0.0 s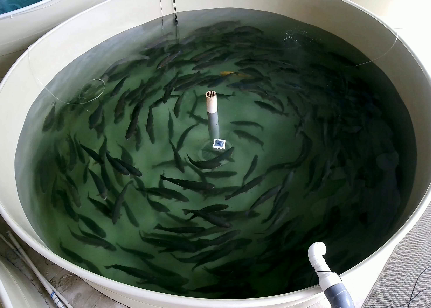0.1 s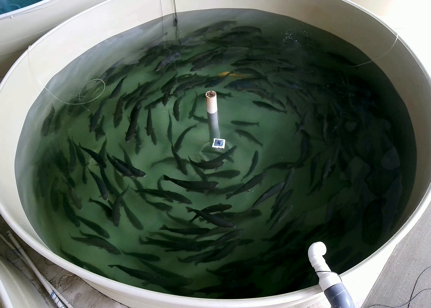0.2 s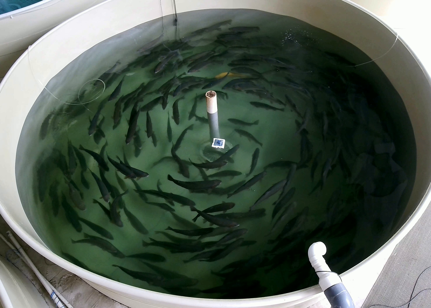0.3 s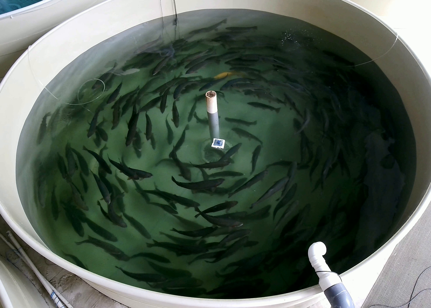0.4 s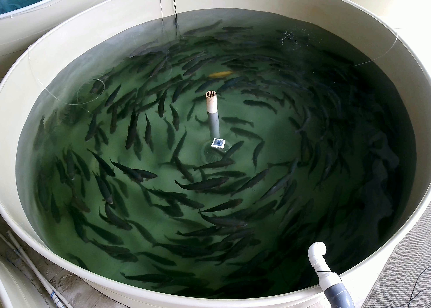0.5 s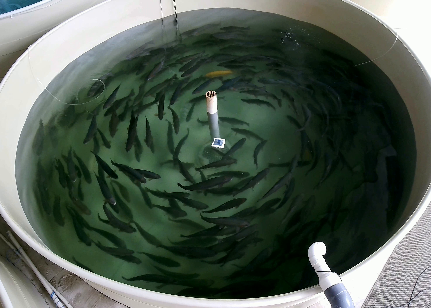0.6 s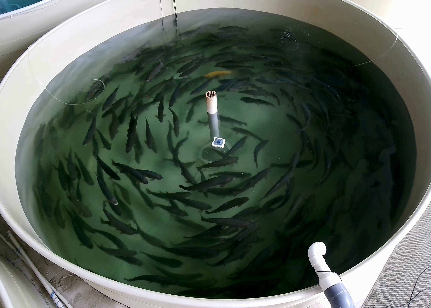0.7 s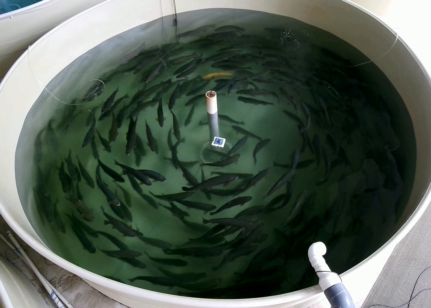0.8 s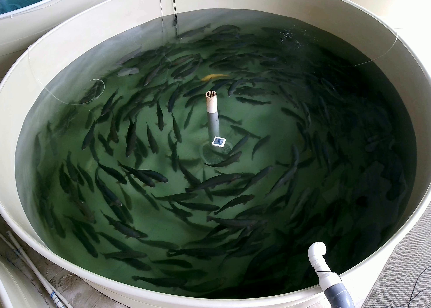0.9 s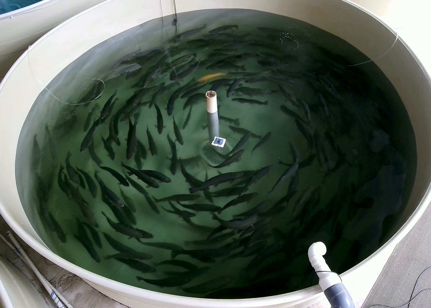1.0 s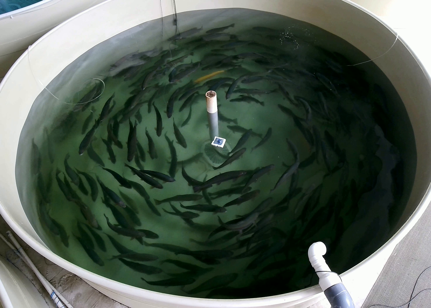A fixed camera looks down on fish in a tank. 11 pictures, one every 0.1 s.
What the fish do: Normal cruising.
